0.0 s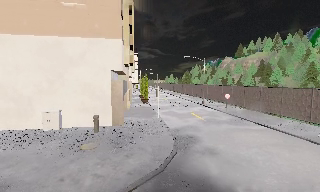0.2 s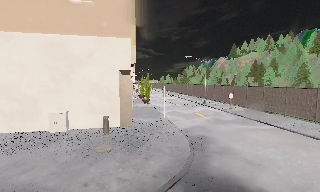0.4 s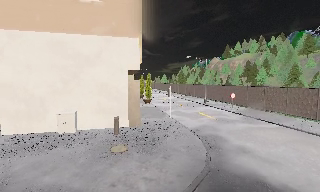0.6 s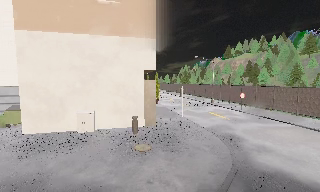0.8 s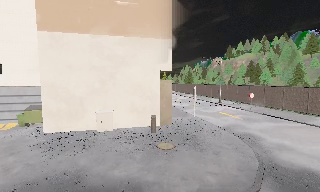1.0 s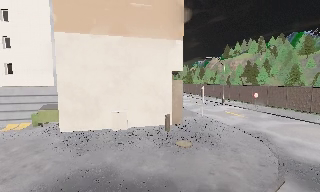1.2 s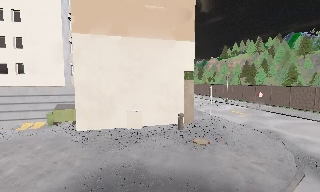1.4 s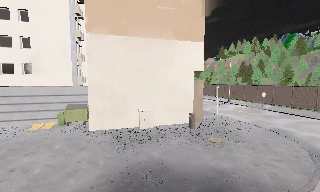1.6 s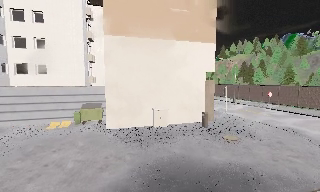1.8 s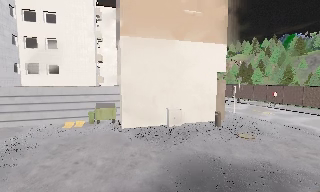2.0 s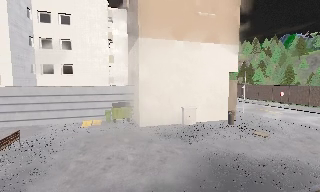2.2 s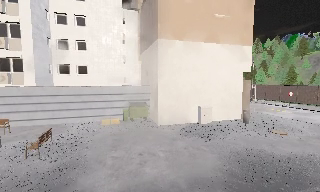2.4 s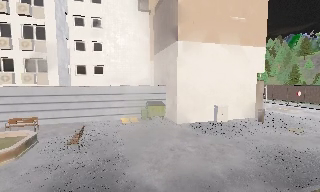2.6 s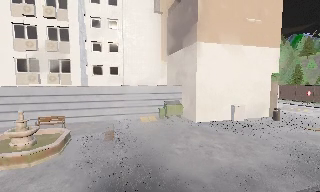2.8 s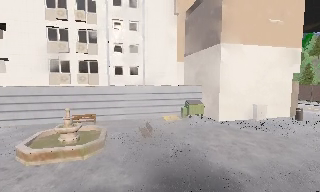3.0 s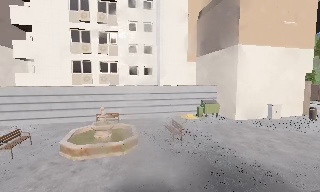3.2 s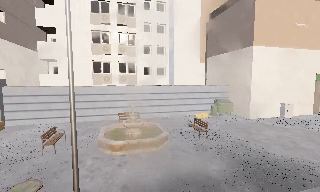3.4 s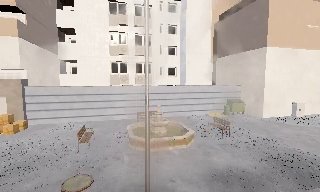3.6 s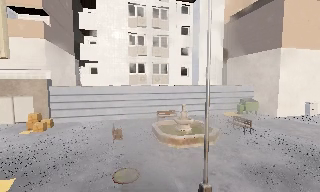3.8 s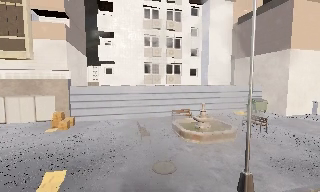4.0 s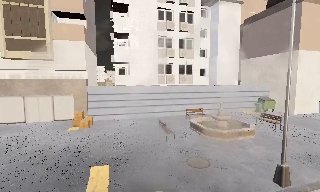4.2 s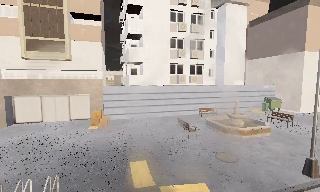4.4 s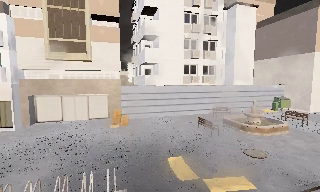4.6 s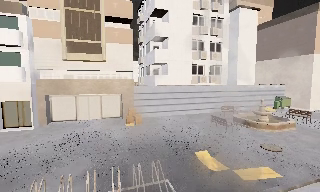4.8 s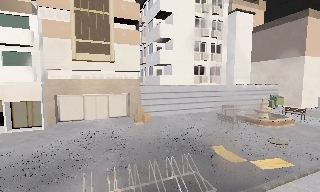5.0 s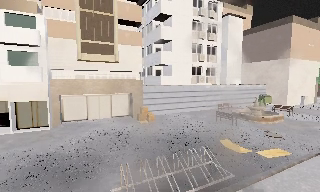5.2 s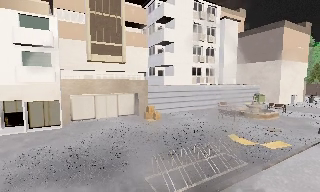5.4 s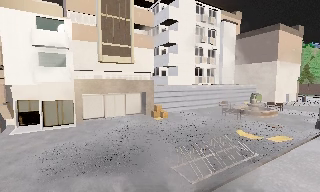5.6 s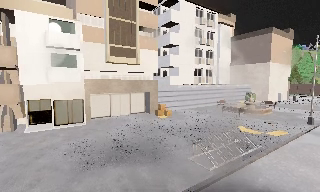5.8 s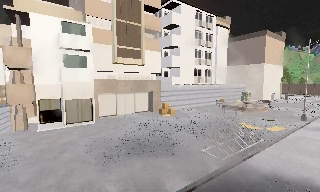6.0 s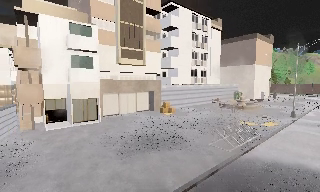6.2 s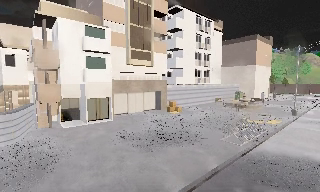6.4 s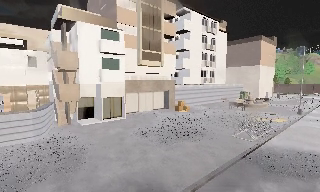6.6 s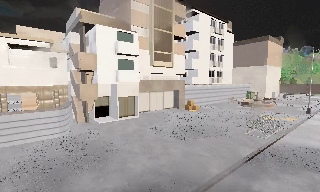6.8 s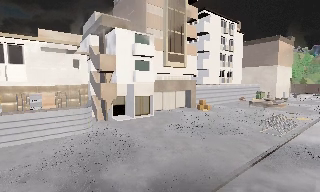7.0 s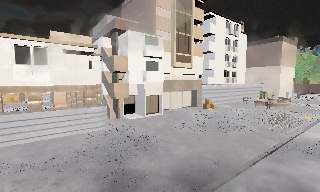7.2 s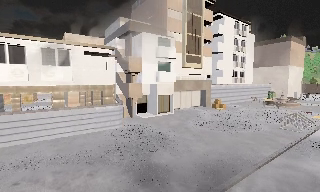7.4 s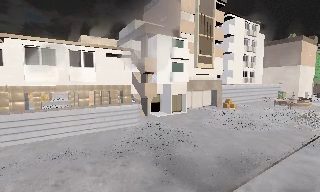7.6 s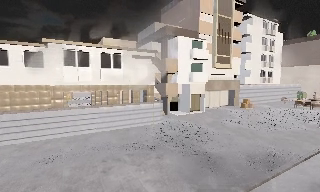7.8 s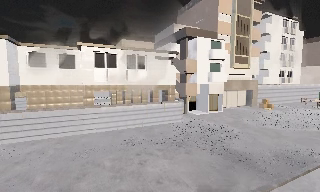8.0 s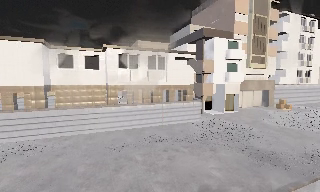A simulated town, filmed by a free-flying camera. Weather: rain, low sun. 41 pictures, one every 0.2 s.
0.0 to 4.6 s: The camera travels to its left, about 35 m, so close, fixed things drift to the right.
4.6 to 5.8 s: The camera pans to its right, which is clockwise from overhead, by about 15 degrees. It travels to its left and backward, about 9 m, so close, fixed things drift to the right.
5.8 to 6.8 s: The camera travels to its left and backward, about 6 m, so close, fixed things drift to the right.
6.8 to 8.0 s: The camera pans to its left, which is counterclockwise from overhead, by about 15 degrees. It travels to its left and backward, about 7 m, so close, fixed things drift to the right.
The film runs forward here.
